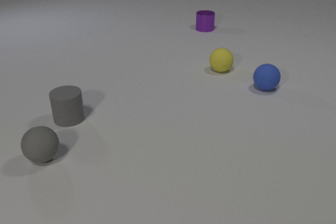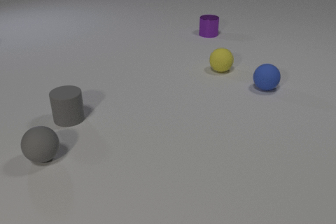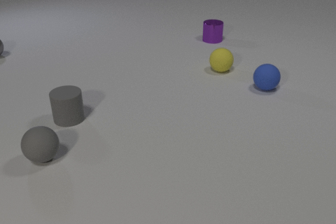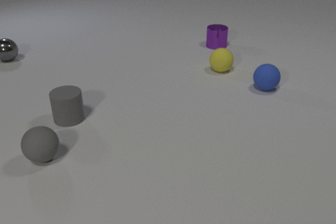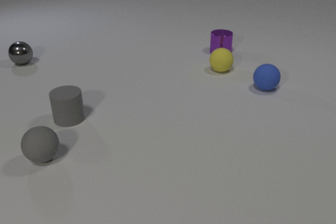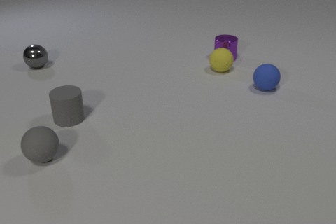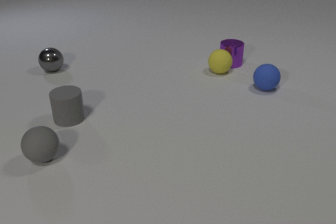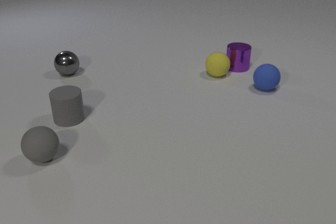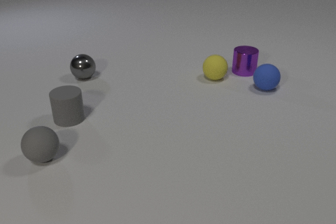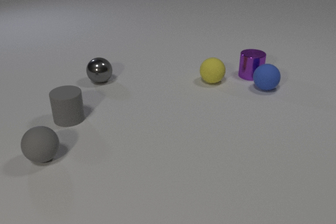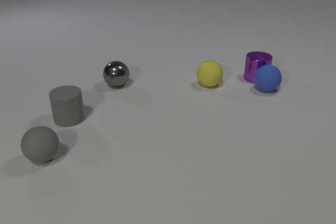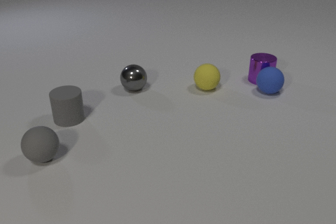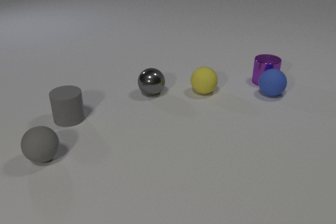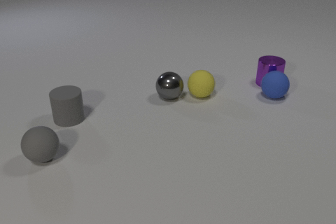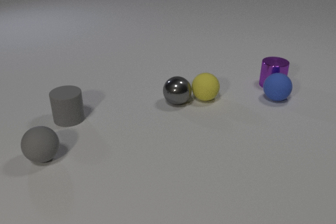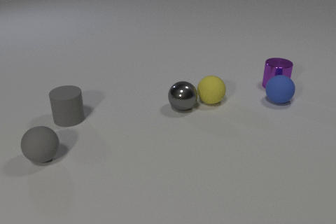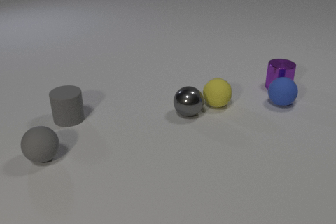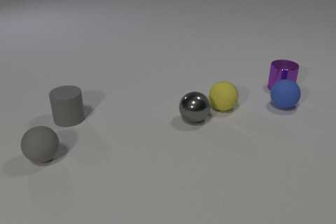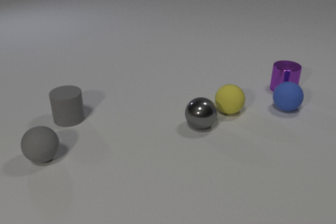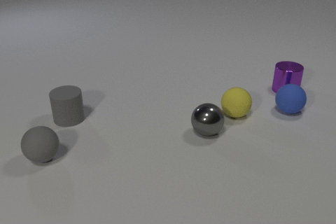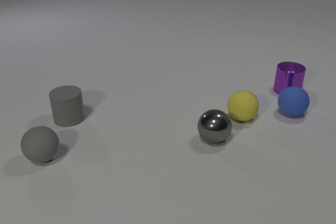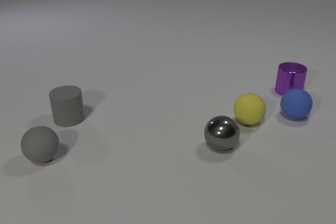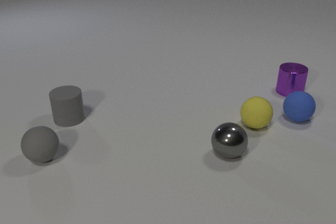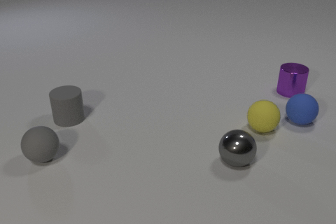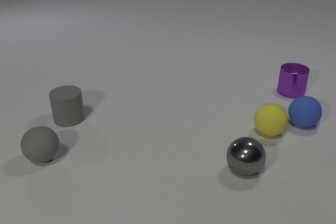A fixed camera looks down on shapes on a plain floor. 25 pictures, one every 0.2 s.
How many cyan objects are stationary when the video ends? 0.
How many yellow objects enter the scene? 0.
What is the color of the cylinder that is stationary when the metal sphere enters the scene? gray.
0.0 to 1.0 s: The purple metal cylinder slides toward the camera. The gray metal sphere comes in at the left edge, rolls toward the camera and to the right.
1.0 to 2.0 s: The purple metal cylinder slides toward the camera and to the right. The yellow rubber sphere rolls toward the camera. The gray metal sphere rolls to the right and toward the camera. The purple metal cylinder and the yellow rubber sphere collide. The purple metal cylinder and the blue rubber sphere collide.
2.0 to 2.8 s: The purple metal cylinder slides to the right and toward the camera. The yellow rubber sphere rolls toward the camera. The gray metal sphere rolls to the right and toward the camera. The blue rubber sphere rolls toward the camera and to the right. The yellow rubber sphere and the gray metal sphere collide.
2.8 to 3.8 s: The purple metal cylinder slides to the right and toward the camera. The yellow rubber sphere rolls to the right and toward the camera. The gray metal sphere rolls toward the camera and to the right. The blue rubber sphere rolls toward the camera and to the right.
3.8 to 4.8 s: The yellow rubber sphere rolls to the right and toward the camera. The gray metal sphere rolls toward the camera and to the right. The blue rubber sphere rolls toward the camera and to the right.
